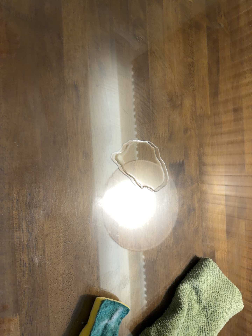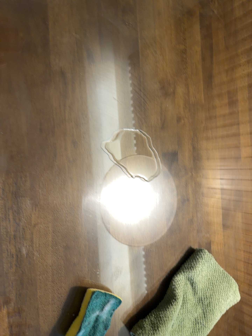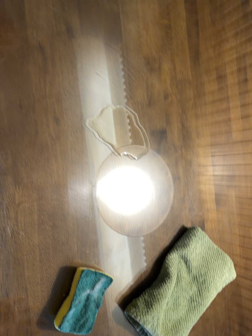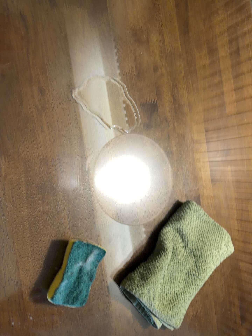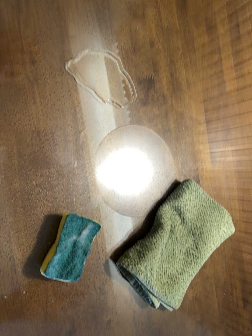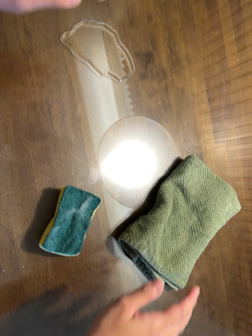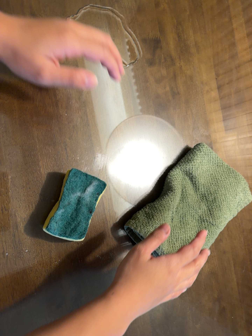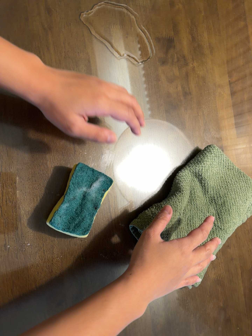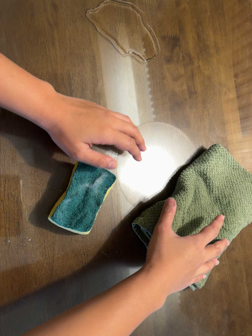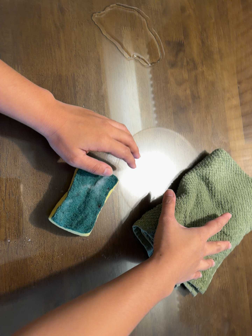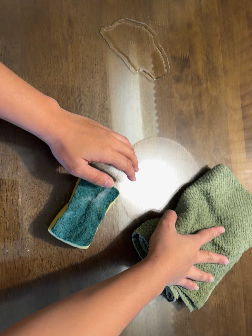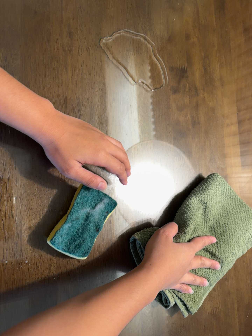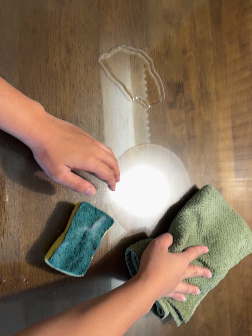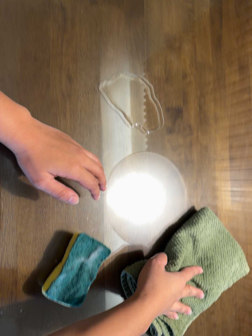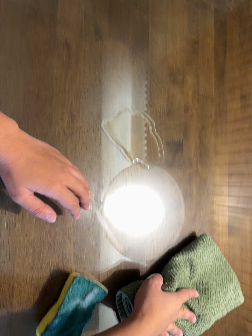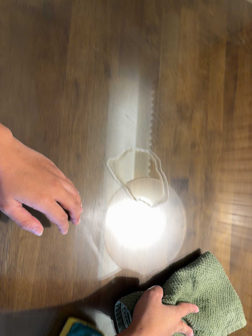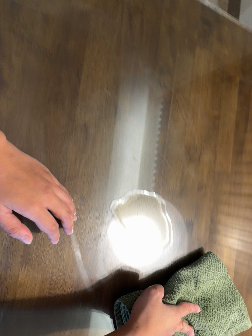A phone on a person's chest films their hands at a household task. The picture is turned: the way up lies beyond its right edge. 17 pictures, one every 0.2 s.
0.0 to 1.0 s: The camera travels toward the bottom of its view and to its right, about 20 cm, so close, fixed things drift upward.
1.0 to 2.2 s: The camera shifts only a little, or ends up much as it began.
2.2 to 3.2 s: The camera travels toward the top of its view, about 26 cm, so close, fixed things drift downward. It rolls about its line of sight by about 10 degrees, and the scene rotates clockwise.
The film runs forward here.
